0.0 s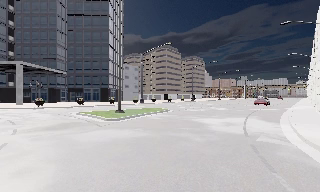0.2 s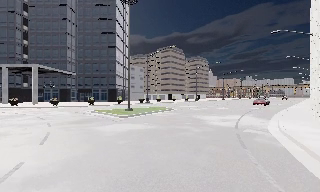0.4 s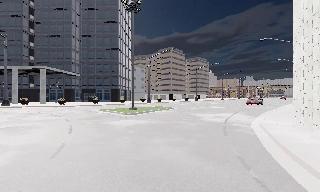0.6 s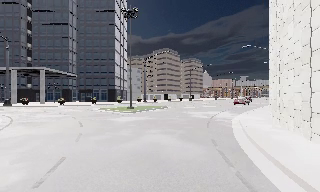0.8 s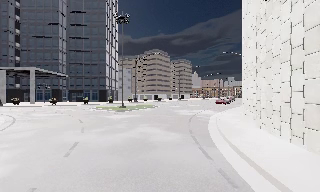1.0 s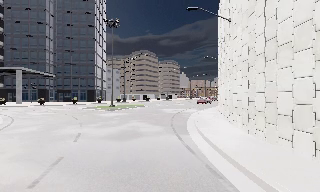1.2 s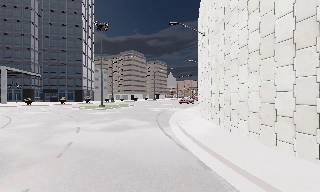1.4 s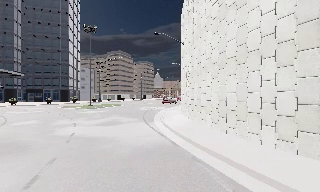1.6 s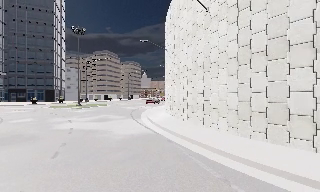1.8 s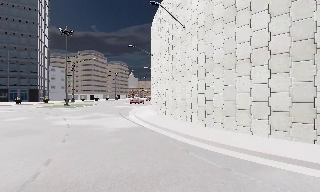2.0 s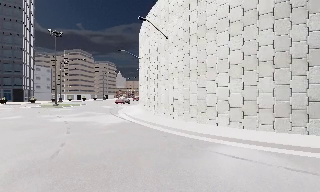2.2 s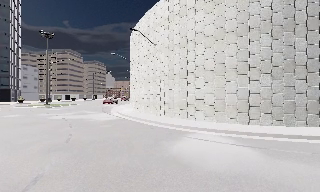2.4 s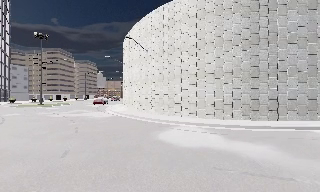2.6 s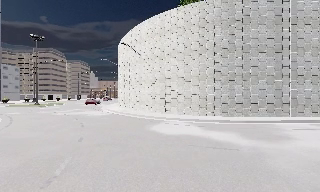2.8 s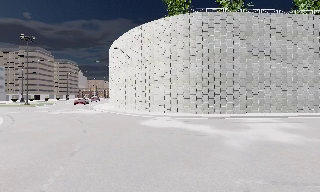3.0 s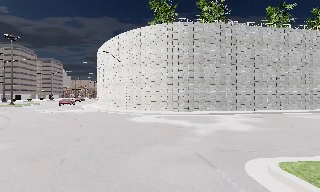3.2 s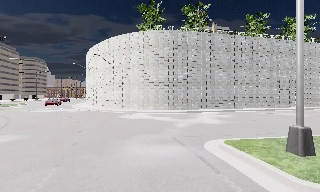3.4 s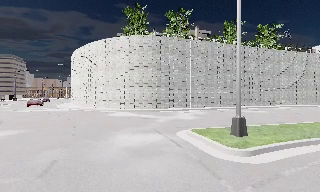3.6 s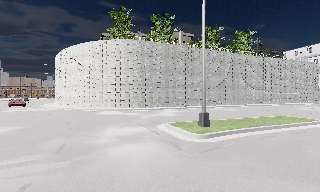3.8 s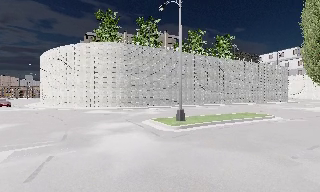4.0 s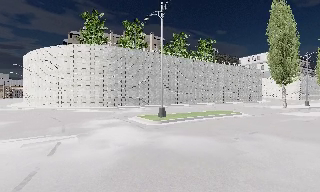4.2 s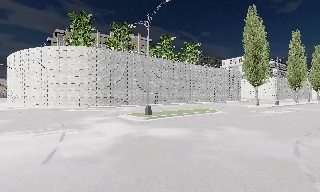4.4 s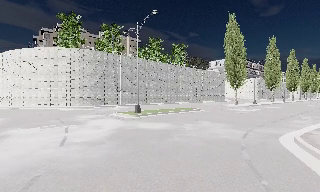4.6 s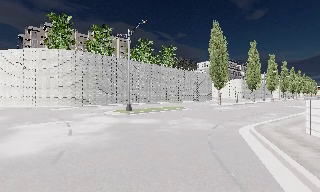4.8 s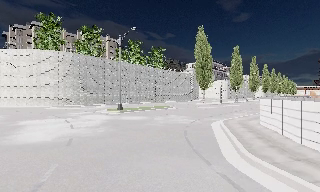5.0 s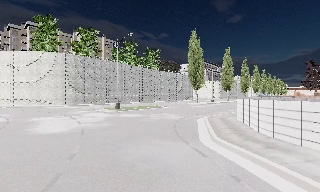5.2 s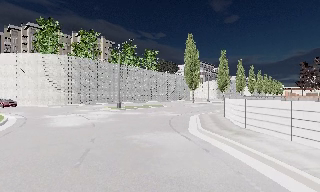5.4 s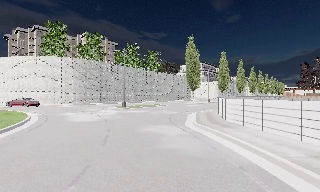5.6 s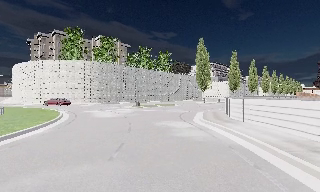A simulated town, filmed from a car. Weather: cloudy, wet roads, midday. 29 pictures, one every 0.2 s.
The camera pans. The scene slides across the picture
to the left.
The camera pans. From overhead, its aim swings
clockwise.
0.0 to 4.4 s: The camera swings to its right by about 80 degrees, and the scene slides to the left. It travels backward, about 35 m.
4.4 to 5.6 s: The camera travels backward, about 10 m, so what stands in front gets smaller.
The film runs backward here.
